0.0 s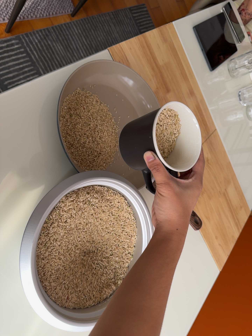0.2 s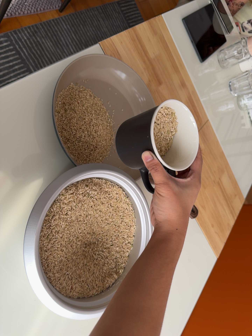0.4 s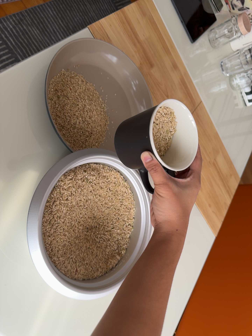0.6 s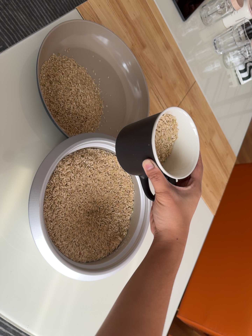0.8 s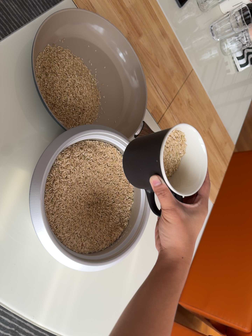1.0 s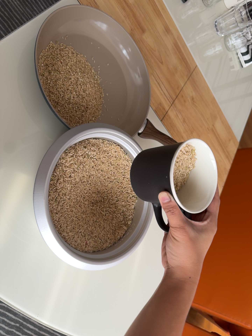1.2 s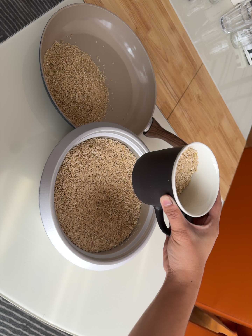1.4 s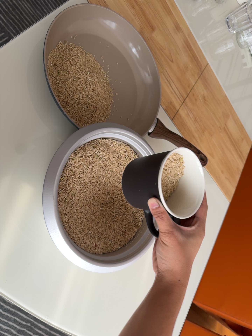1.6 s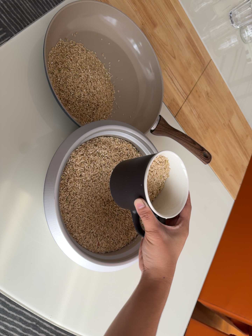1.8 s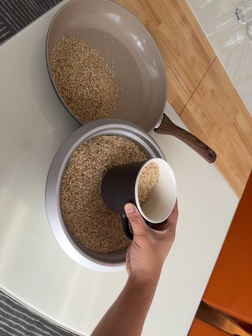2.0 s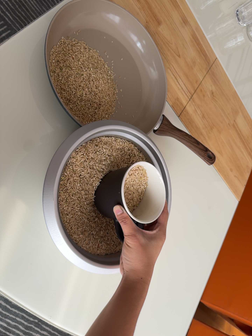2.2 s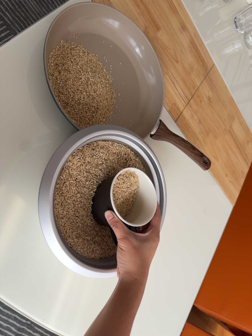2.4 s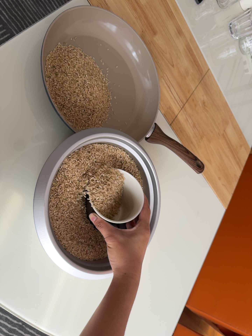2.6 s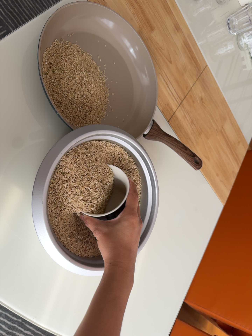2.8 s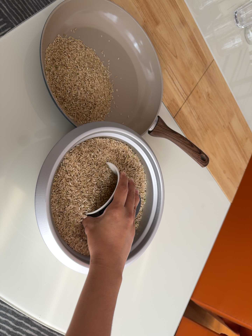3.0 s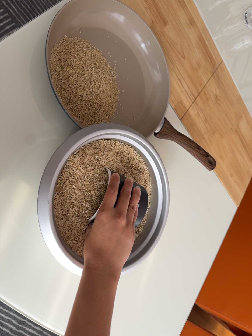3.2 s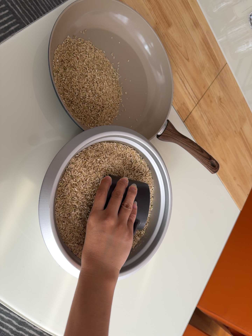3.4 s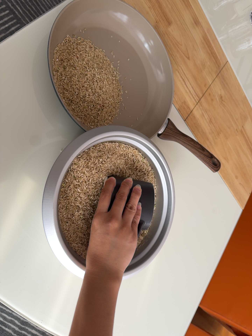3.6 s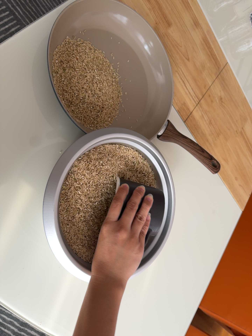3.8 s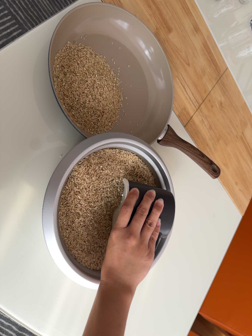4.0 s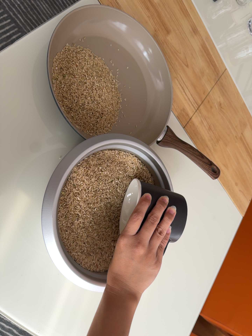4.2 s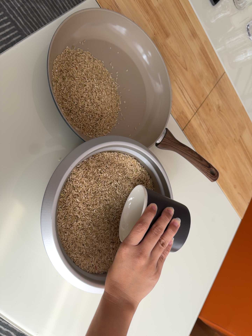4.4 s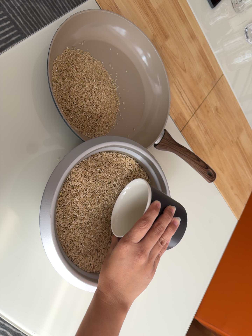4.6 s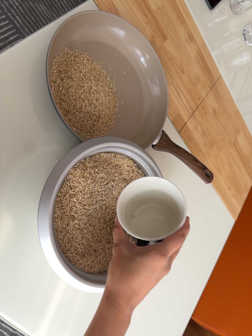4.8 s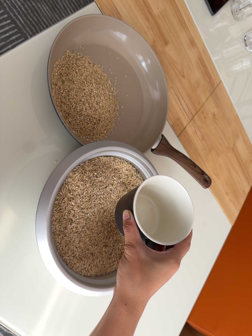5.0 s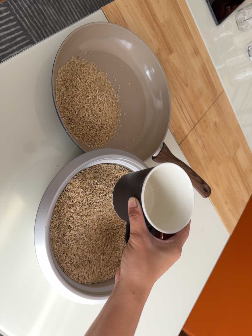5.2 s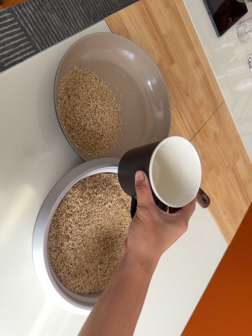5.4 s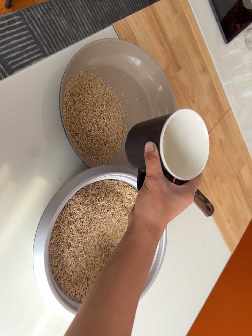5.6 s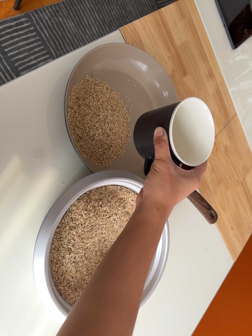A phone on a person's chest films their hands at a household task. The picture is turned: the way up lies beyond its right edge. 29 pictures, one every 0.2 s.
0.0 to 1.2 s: The camera's aim tips toward the bottom of its view by about 10 degrees, and the scene shifts upward. It rolls about its line of sight by about 10 degrees, and the scene rotates counterclockwise.
1.2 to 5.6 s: The camera travels toward the top of its view, about 6 cm, so close, fixed things drift downward. It rolls about its line of sight by about 10 degrees, and the scene rotates clockwise.
The film runs backward here.
